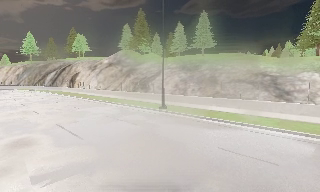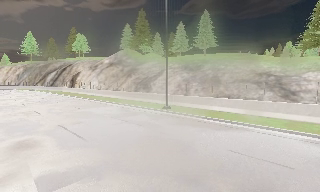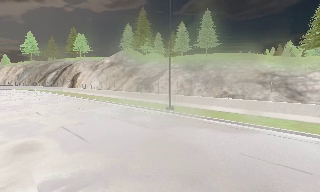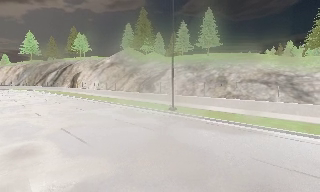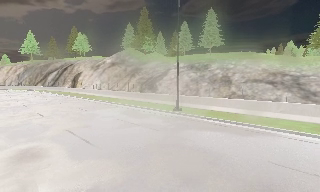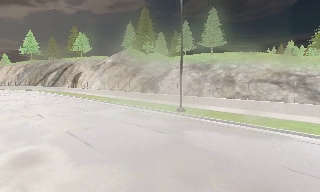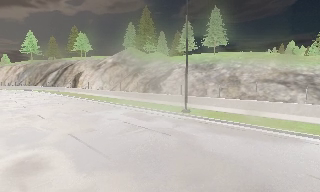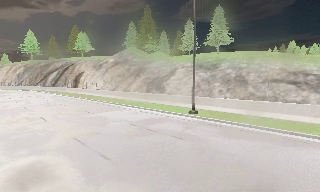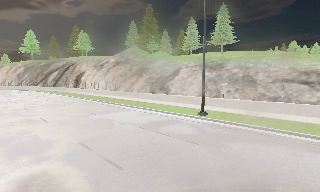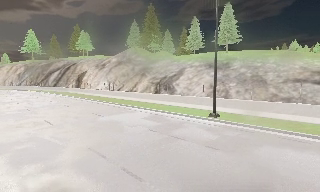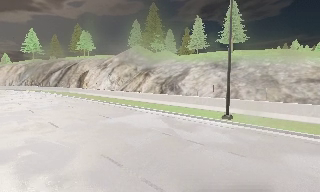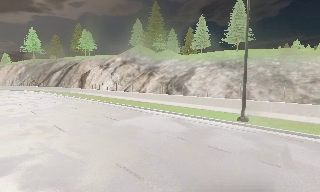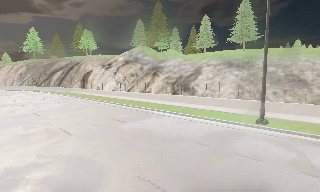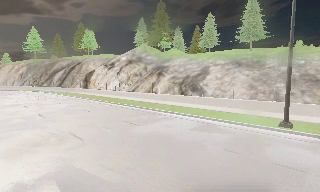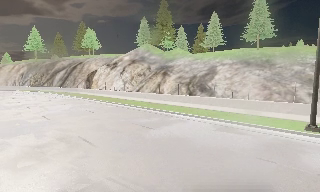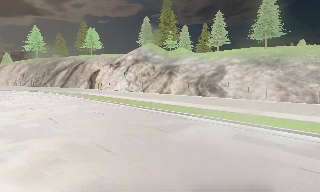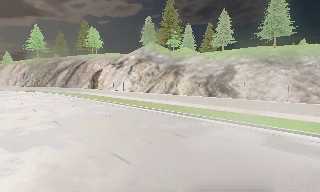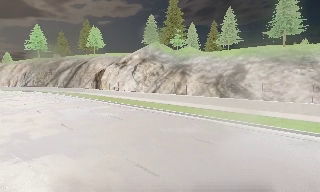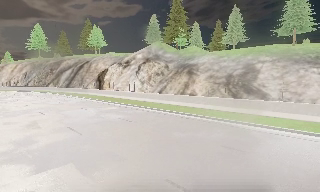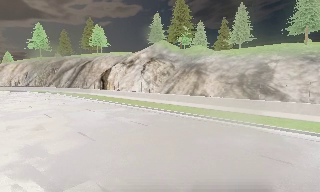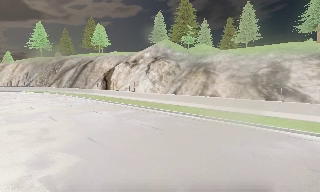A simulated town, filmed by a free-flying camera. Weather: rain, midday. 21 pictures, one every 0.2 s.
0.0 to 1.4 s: The camera travels forward and to its left, about 3.5 m, so what stands in front looms larger. It gains speed.
1.4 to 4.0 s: The camera travels to its left and forward, about 15 m, so close, fixed things drift to the right.
The film runs backward here.
